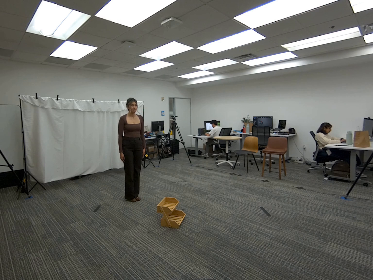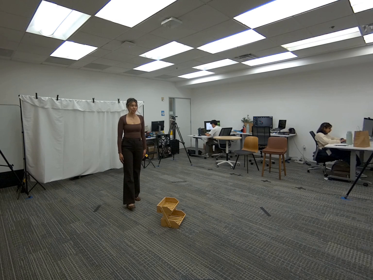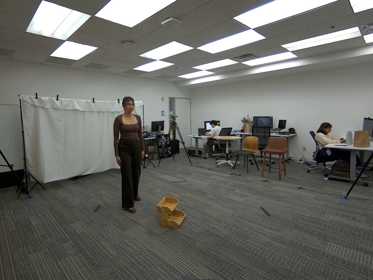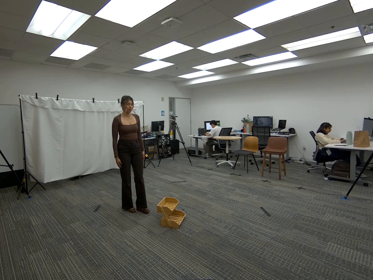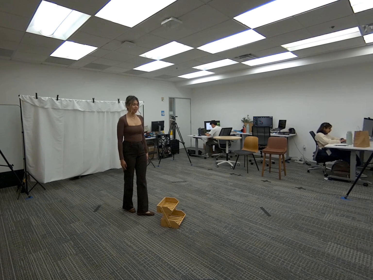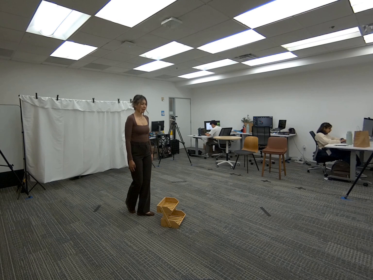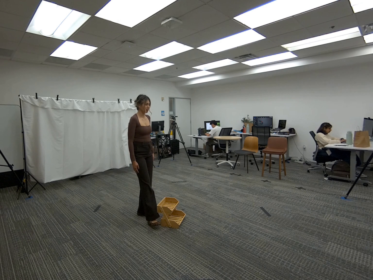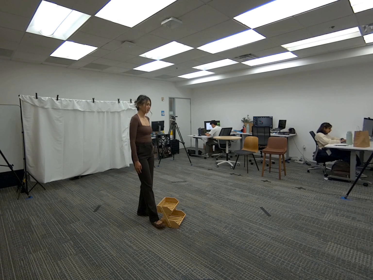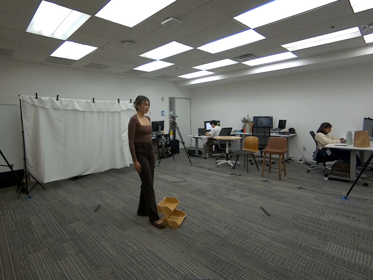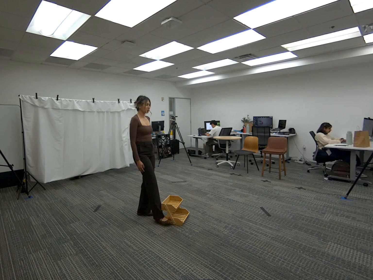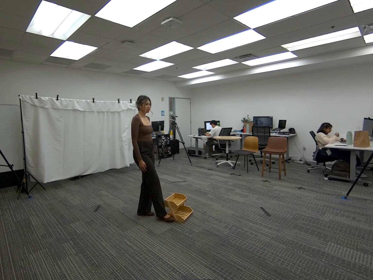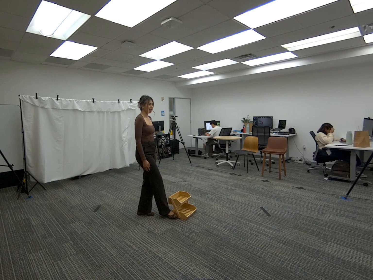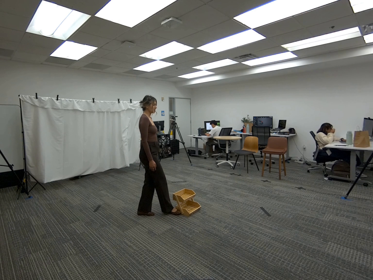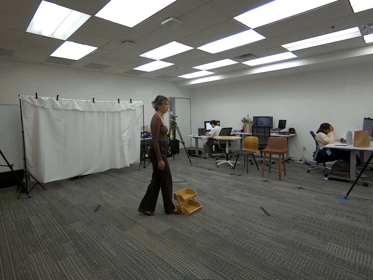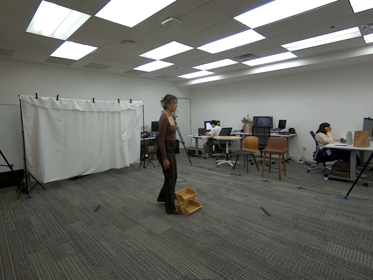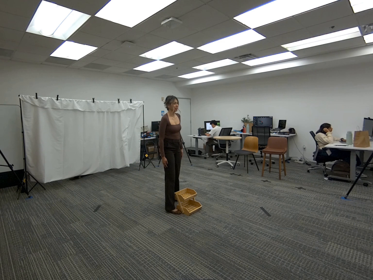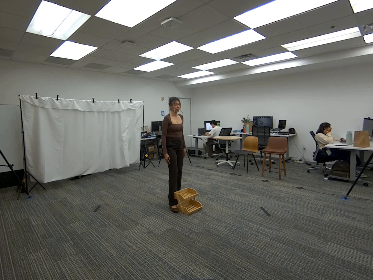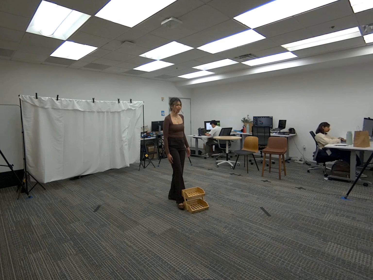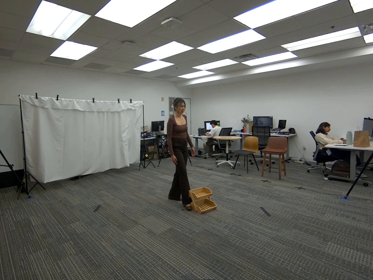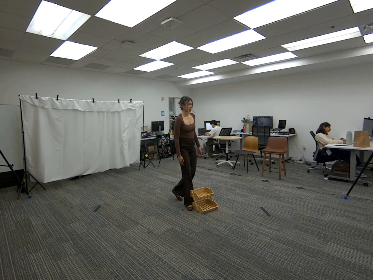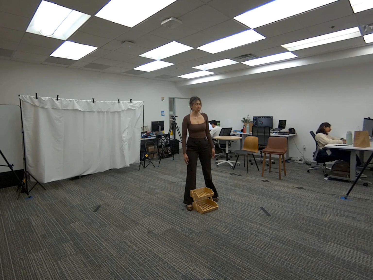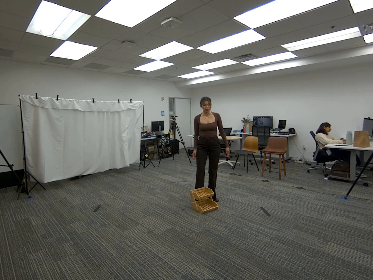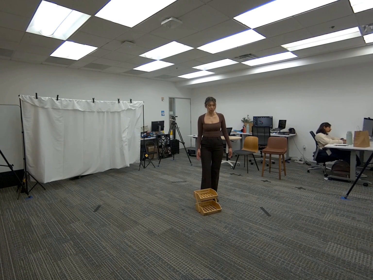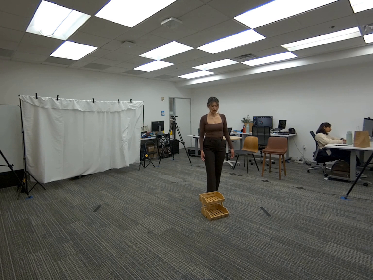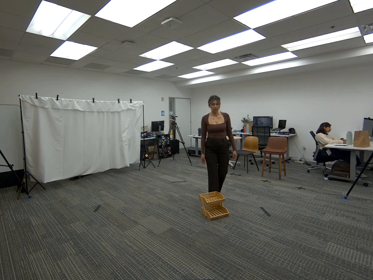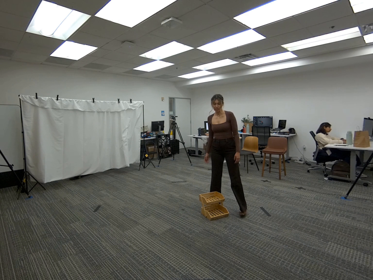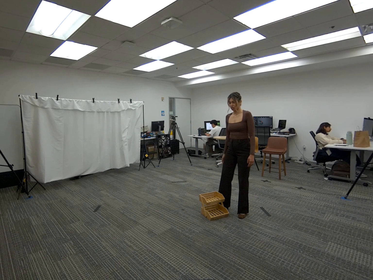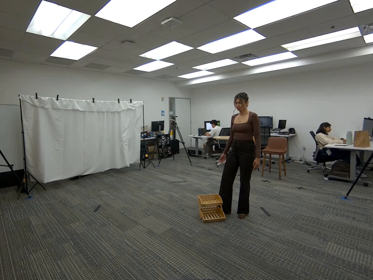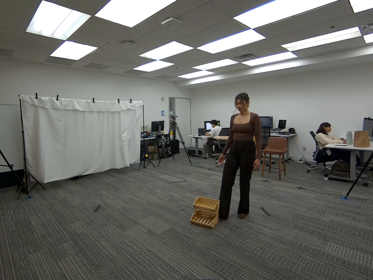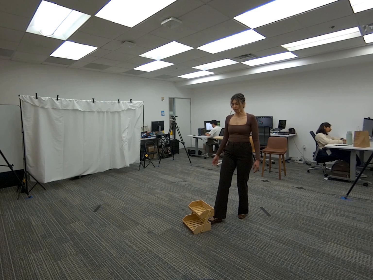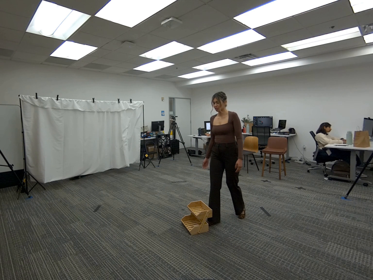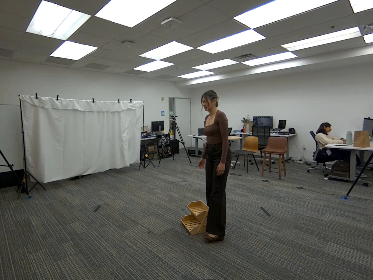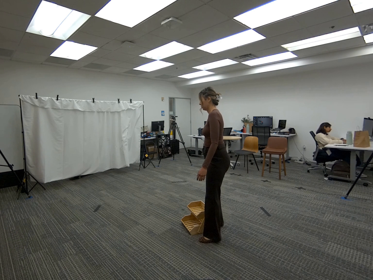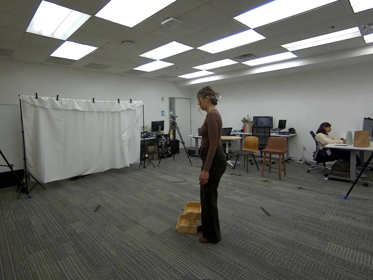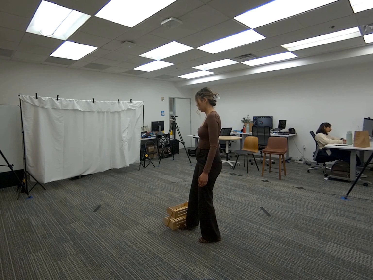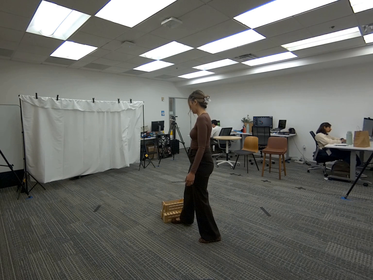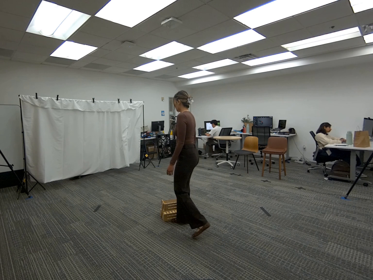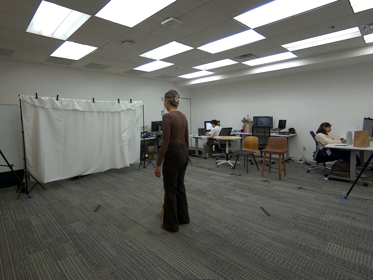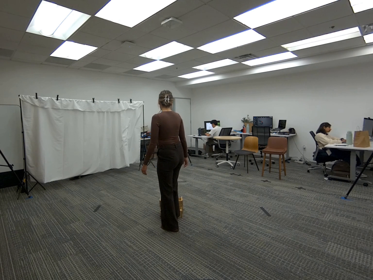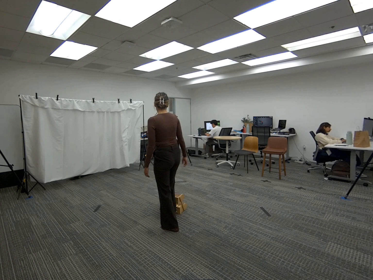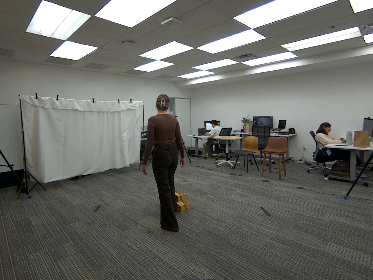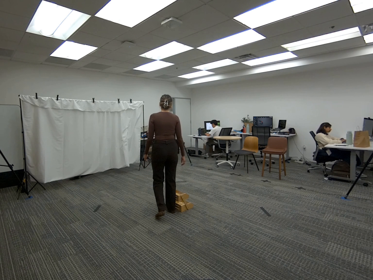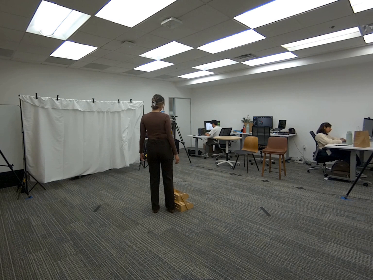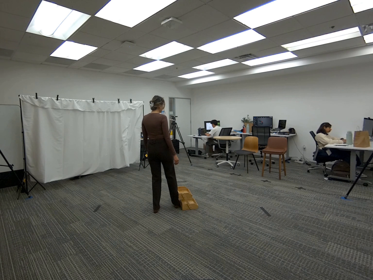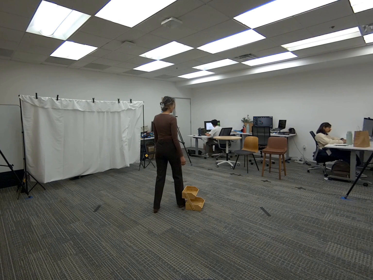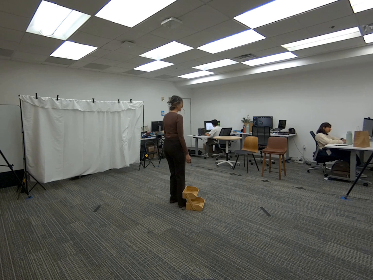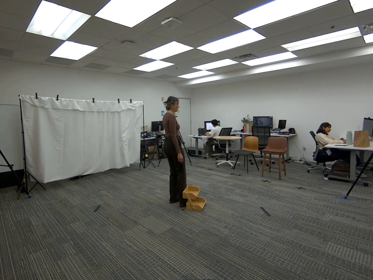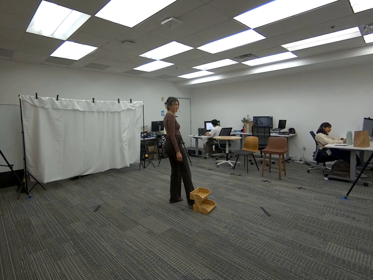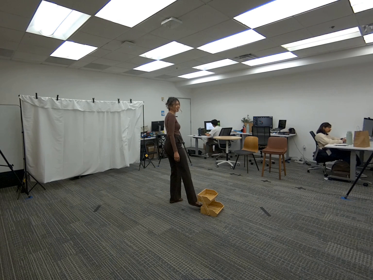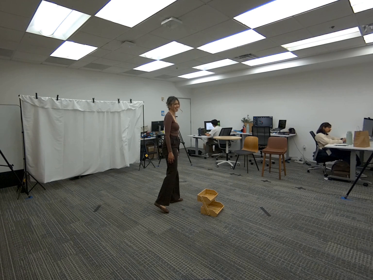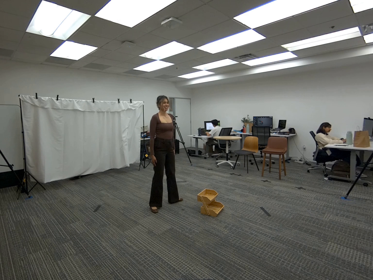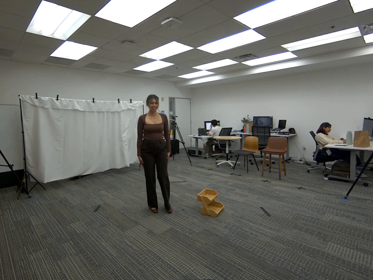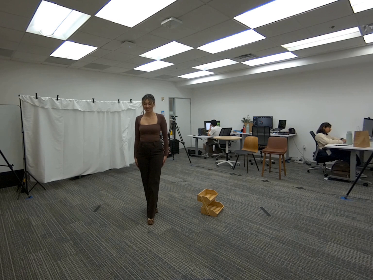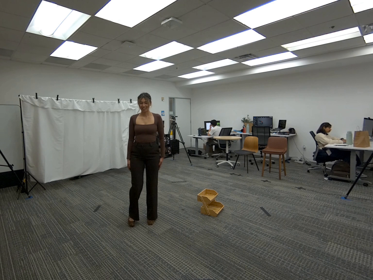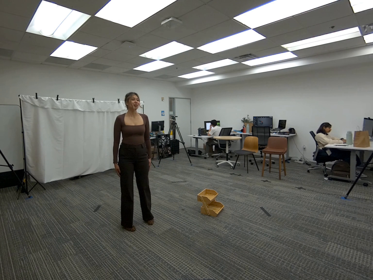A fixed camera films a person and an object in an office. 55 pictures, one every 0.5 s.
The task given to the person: Walk over to the wooden crate. Use your right foot to push the wooden crate around the bounding area until the end of sequence.
